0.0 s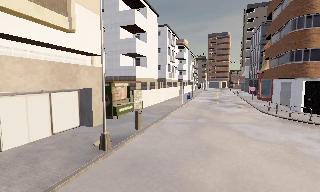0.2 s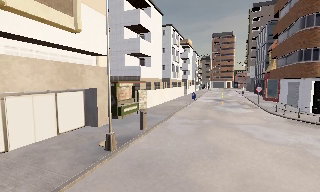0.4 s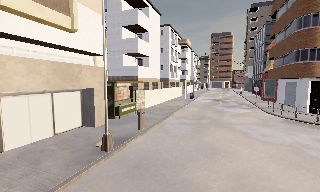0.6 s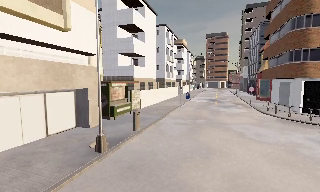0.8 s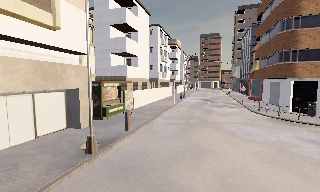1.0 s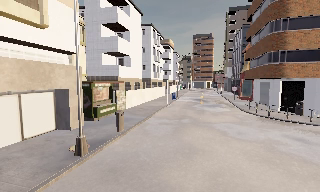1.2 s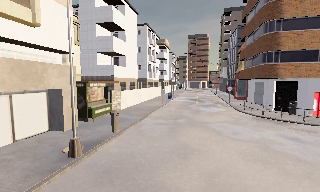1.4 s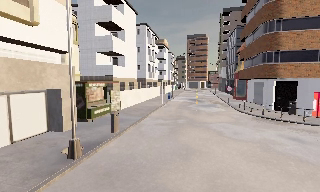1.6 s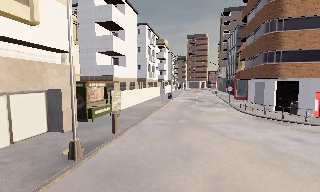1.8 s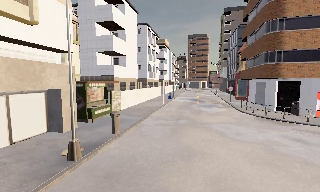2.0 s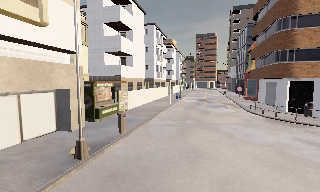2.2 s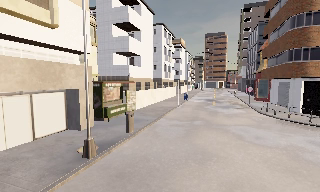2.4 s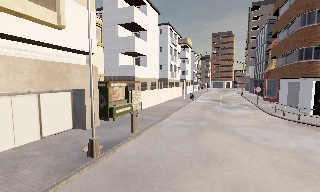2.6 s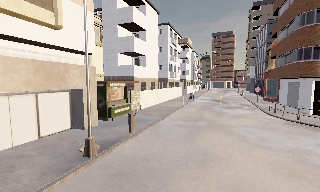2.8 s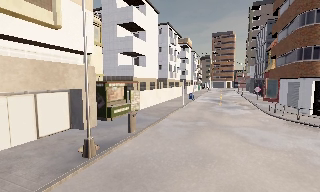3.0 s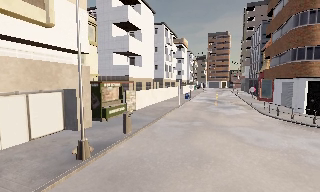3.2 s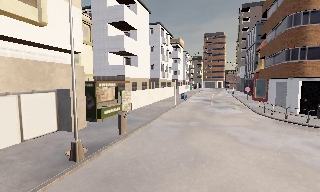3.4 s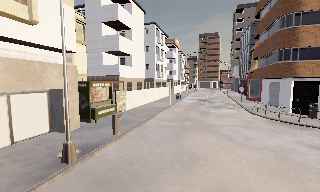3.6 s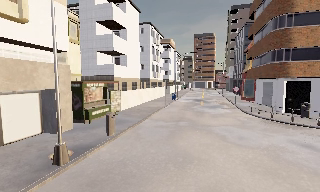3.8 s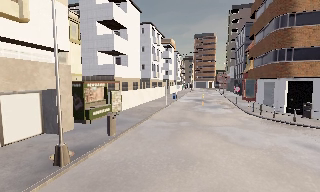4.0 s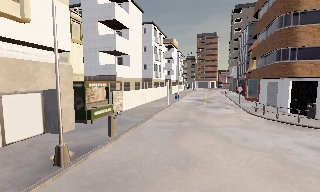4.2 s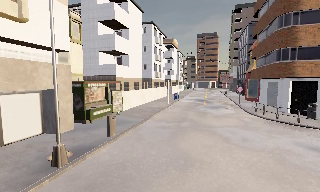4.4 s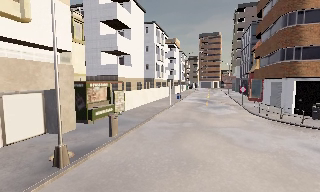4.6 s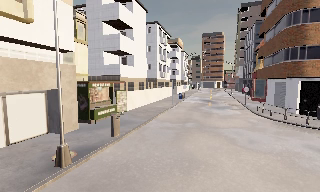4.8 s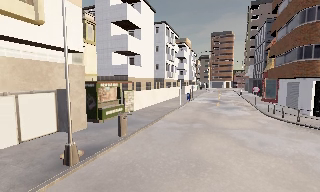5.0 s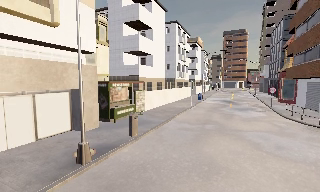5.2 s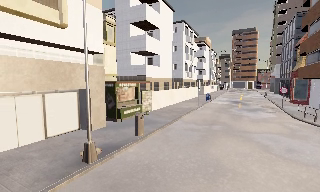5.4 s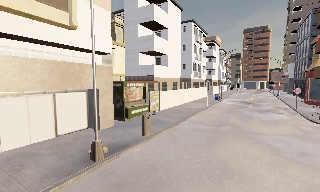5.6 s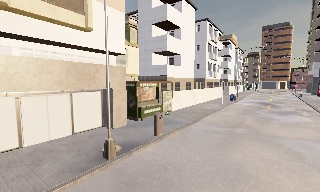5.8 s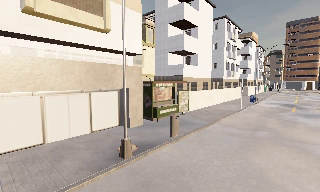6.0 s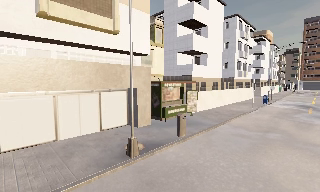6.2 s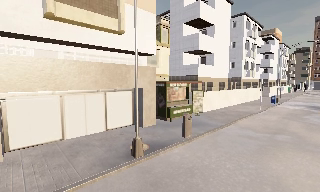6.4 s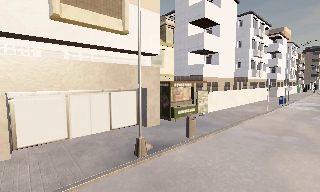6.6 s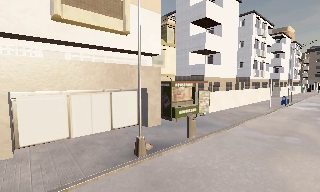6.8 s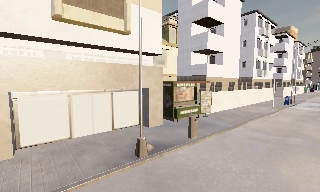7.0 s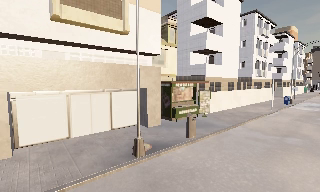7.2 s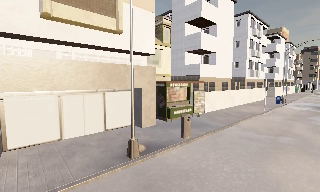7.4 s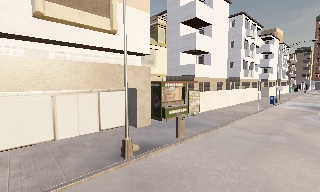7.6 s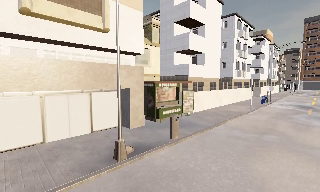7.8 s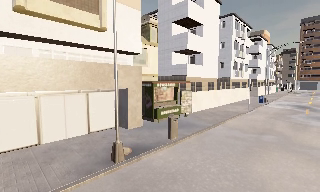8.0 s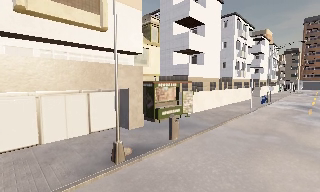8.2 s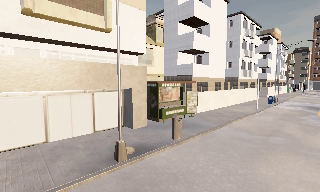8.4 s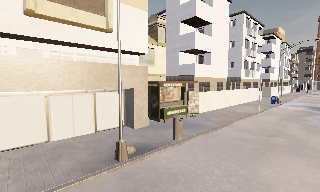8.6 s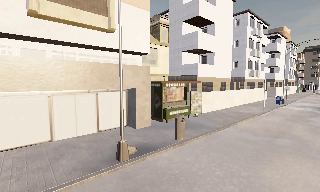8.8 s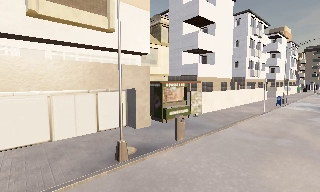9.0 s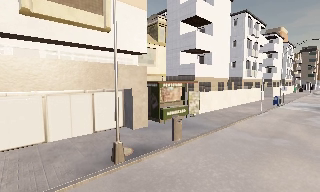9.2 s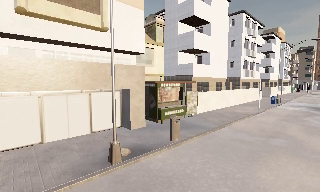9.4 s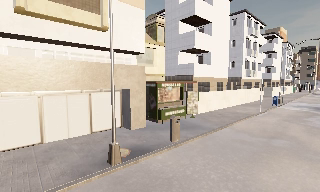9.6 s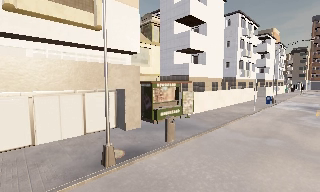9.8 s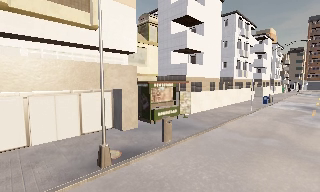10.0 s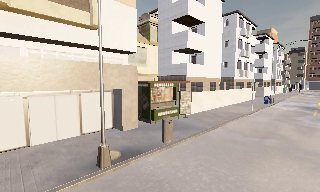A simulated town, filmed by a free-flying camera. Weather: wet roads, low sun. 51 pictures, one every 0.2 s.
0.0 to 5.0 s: The camera travels forward and to its right, about 1.5 m, so what stands in front looms larger.
5.0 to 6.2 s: The scene slides to the right, as the camera pans about 20 degrees to its left.
6.2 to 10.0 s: The camera travels to its right and forward, about 1 m, so close, fixed things drift to the left.
The film runs forward here.
